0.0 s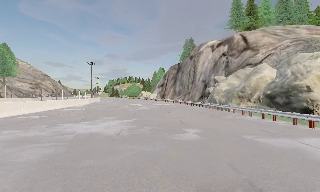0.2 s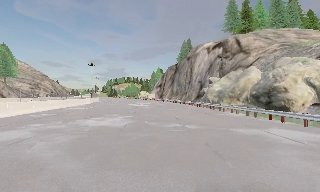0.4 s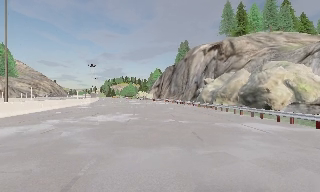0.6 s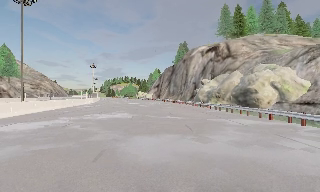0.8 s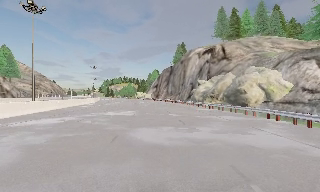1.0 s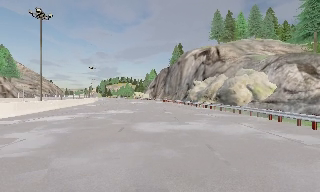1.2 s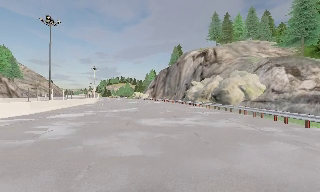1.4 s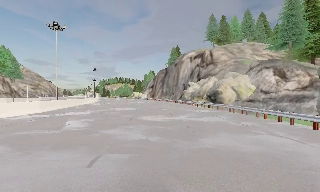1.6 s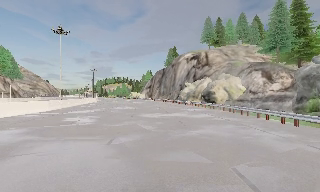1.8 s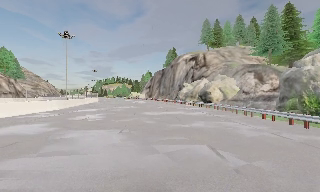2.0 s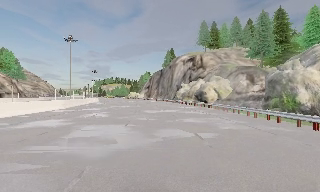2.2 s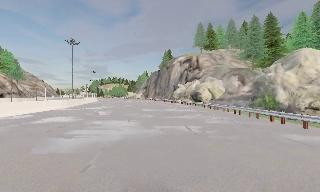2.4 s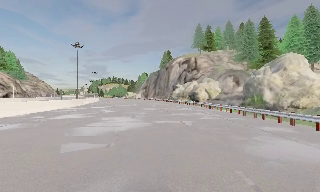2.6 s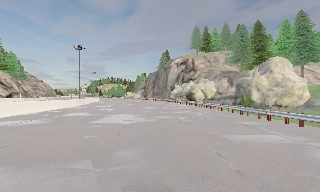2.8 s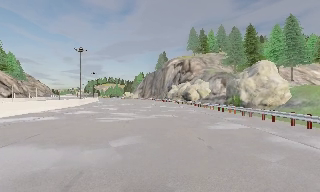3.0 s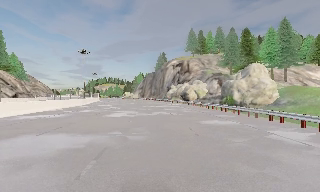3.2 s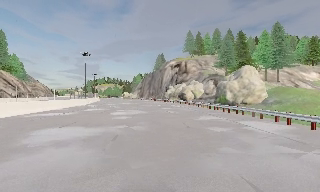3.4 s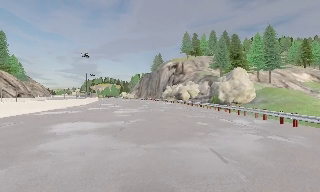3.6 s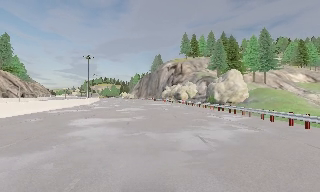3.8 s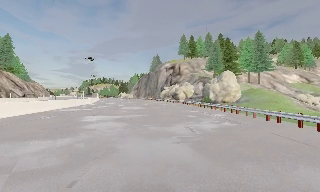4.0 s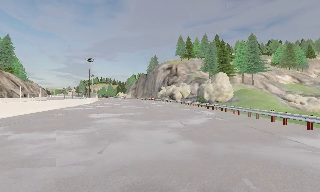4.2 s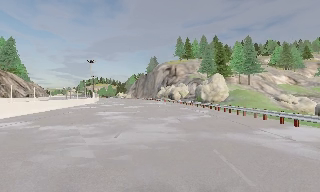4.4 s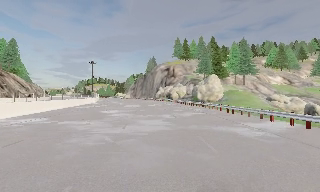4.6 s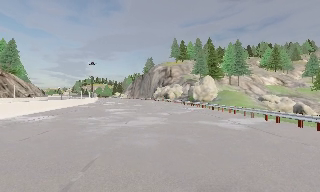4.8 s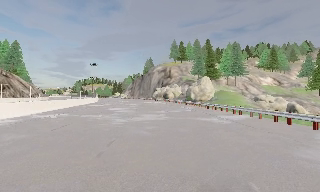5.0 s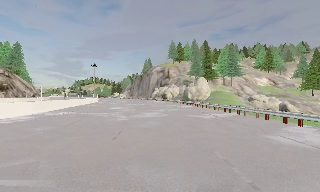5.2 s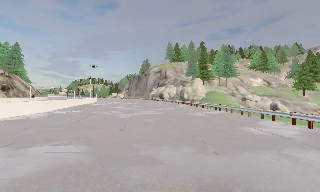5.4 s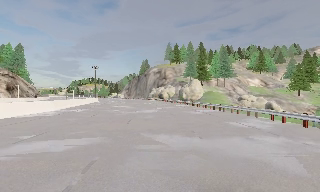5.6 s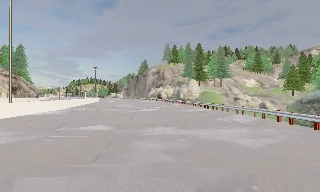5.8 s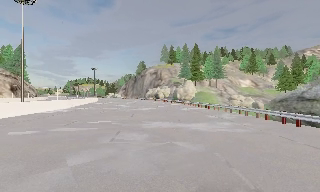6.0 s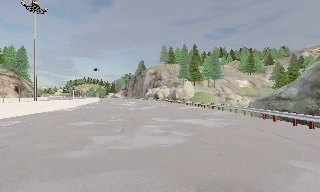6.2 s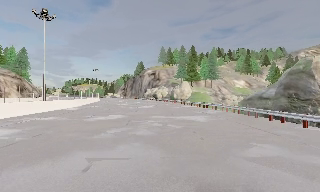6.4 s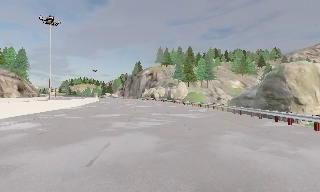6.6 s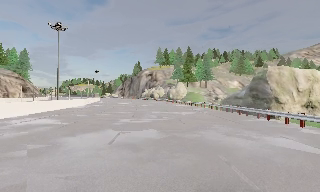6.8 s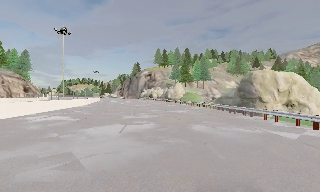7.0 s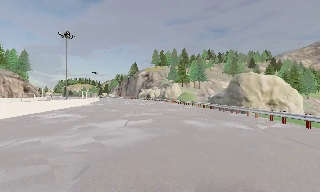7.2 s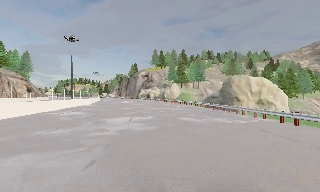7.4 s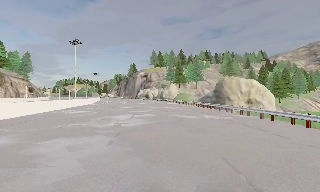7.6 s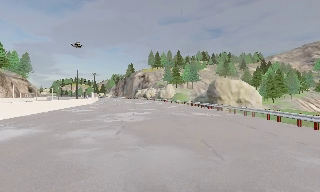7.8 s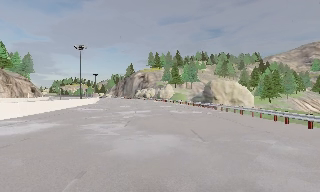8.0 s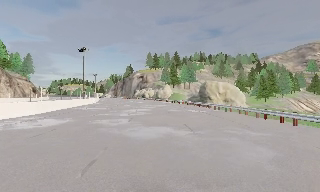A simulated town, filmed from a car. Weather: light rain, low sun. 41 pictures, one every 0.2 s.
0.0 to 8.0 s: The camera swings to its right by about 20 degrees, and the scene slides to the left. It travels backward, about 70 m, so what stands in front gets smaller.
The film runs backward here.
